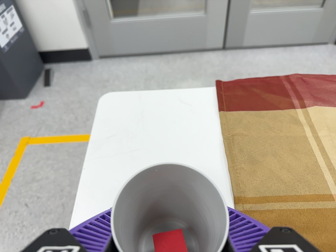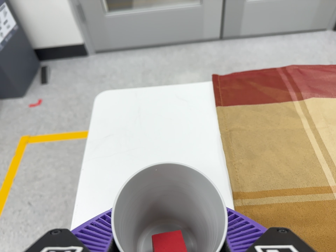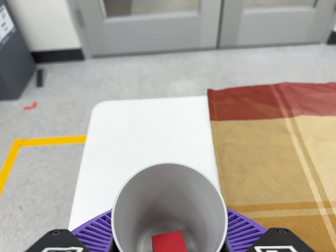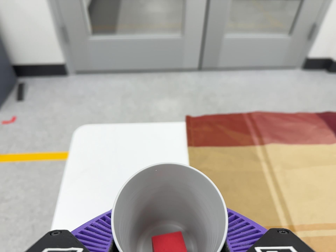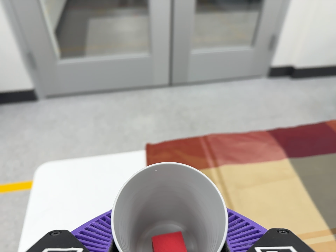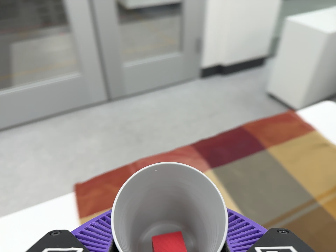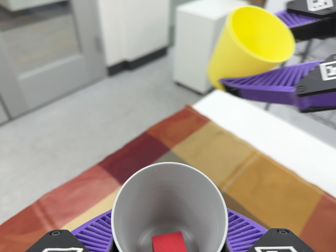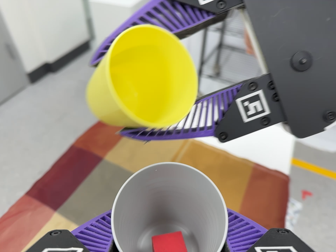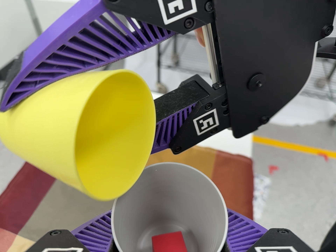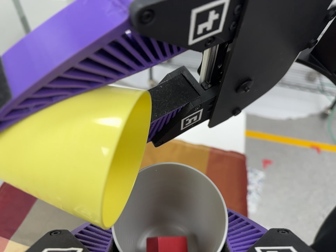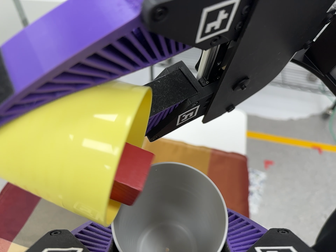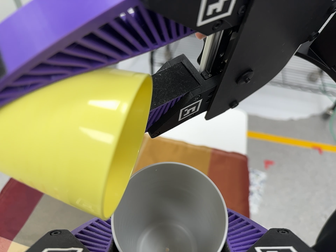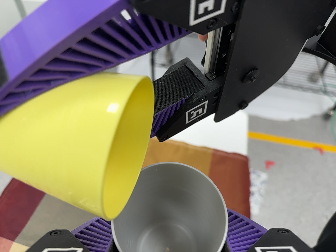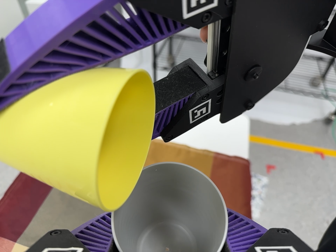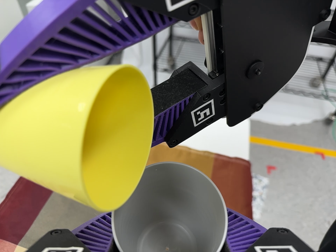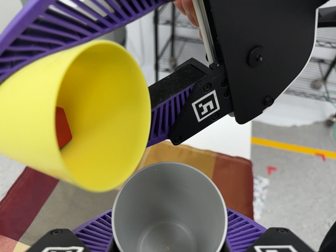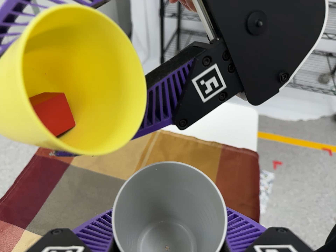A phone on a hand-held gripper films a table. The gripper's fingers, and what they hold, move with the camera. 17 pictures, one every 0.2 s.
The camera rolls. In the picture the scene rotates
counterclockwise.
The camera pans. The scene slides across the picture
to the left.
0.0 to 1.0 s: The camera pans to its right by about 20 degrees. It travels toward the top of its view, to its right and backward, about 14 cm, so close, fixed things drift downward. It rolls about its line of sight by about 15 degrees, and the scene rotates counterclockwise.
1.0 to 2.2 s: The camera pans to its right by about 40 degrees. It travels to its right and toward the top of its view, about 12 cm, so close, fixed things drift to the left. It rolls about its line of sight by about 35 degrees, and the scene rotates counterclockwise.
2.2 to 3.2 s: The camera shifts only a little, or ends up much as it began.
The film runs backward here.
